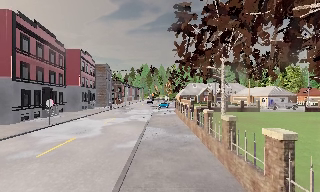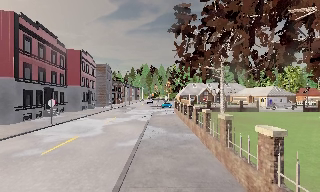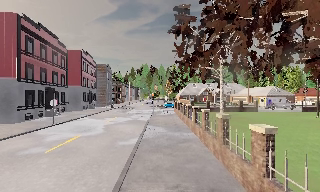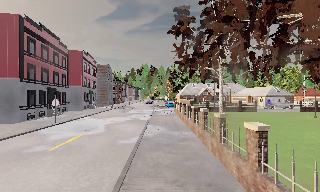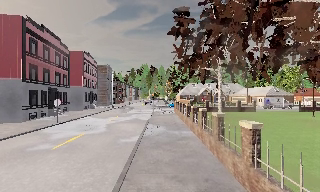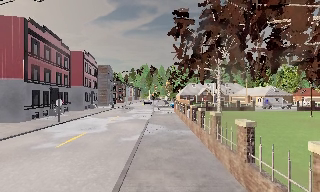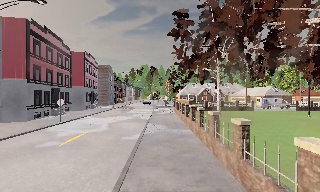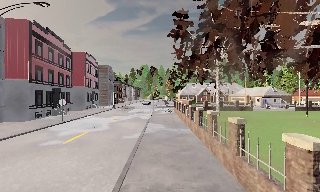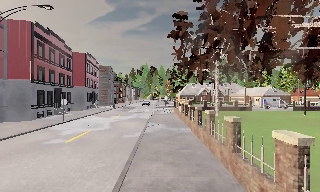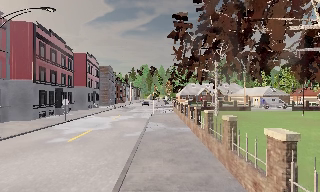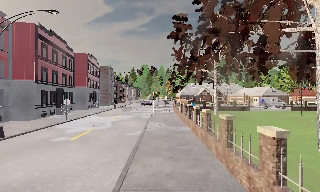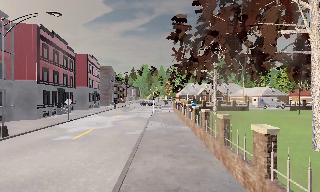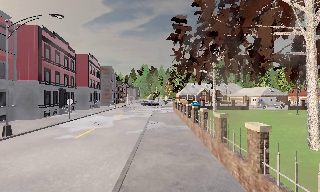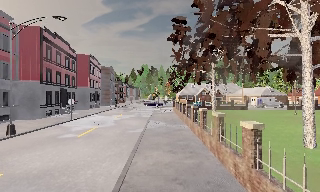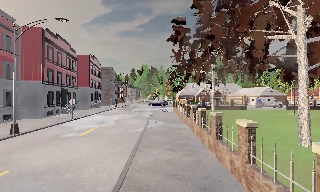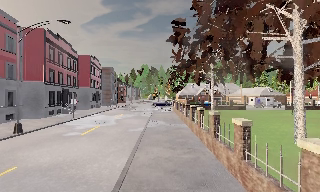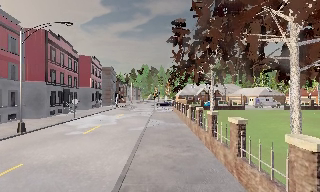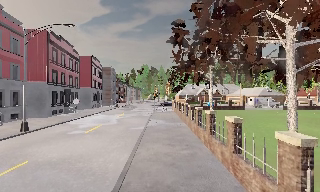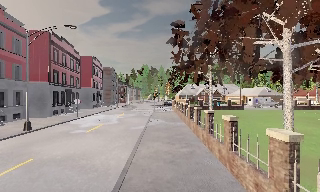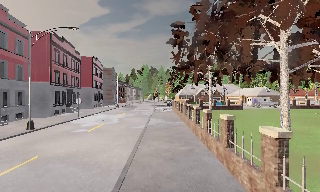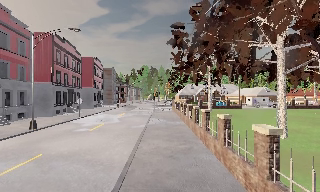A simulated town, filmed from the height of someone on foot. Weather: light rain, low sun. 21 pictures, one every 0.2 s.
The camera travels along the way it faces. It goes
backward.
0.0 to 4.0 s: The camera travels backward, about 5 m, so what stands in front gets smaller.
The film runs backward here.
